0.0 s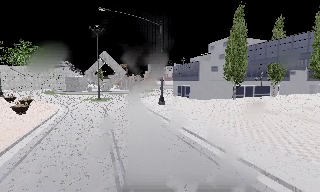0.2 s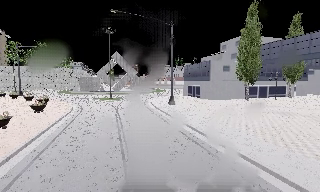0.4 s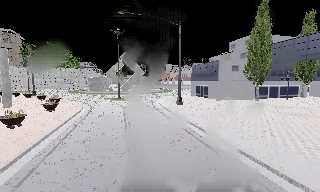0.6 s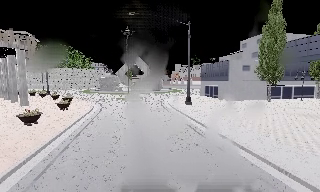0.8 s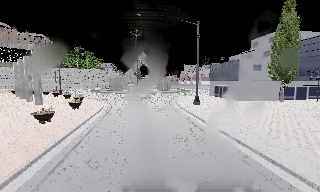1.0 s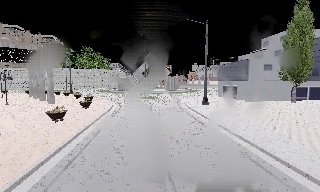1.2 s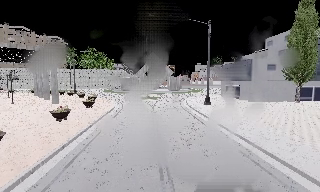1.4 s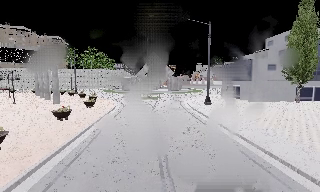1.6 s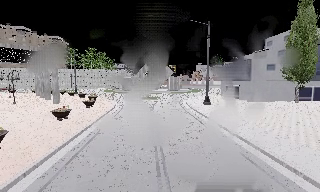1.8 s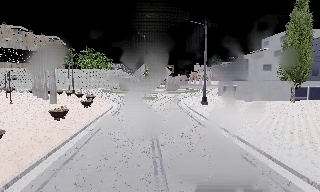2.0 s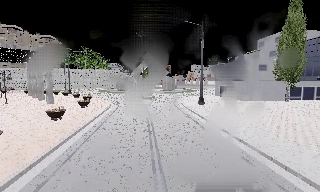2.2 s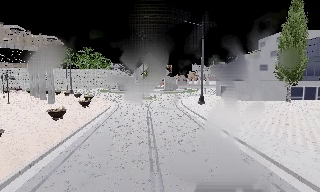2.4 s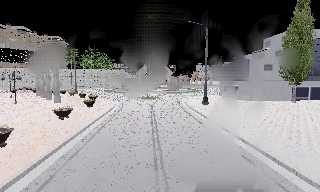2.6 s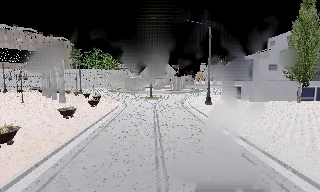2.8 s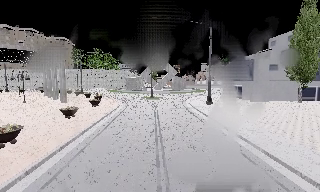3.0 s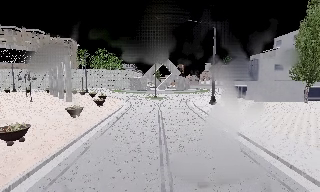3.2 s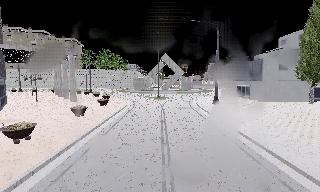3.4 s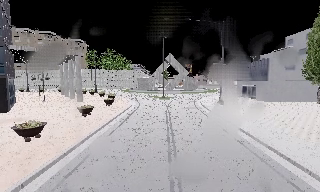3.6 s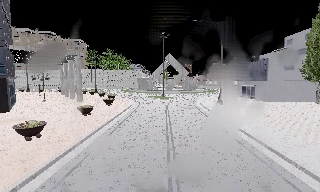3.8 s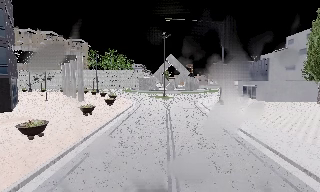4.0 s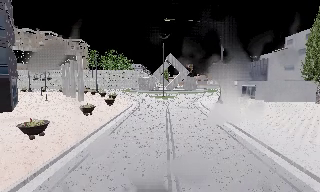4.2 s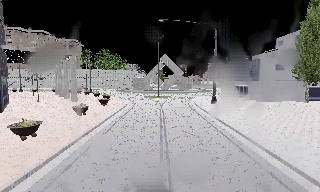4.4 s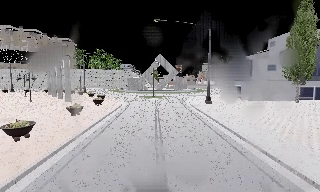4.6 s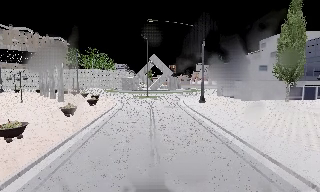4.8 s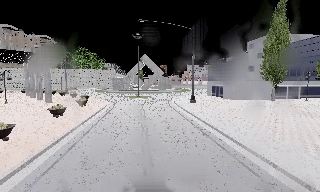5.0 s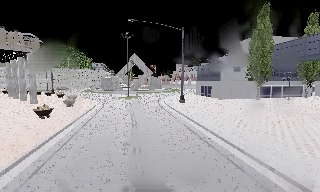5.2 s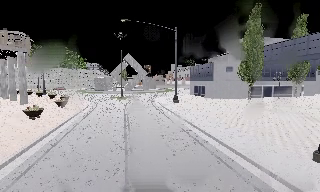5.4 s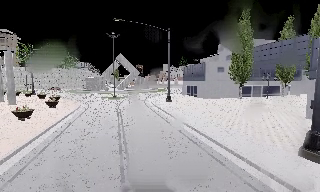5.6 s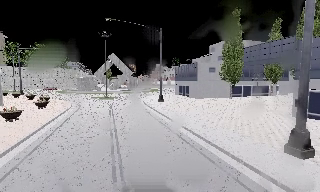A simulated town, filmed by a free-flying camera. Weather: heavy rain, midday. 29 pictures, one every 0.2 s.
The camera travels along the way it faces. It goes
backward.
0.0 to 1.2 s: The camera swings to its left by about 15 degrees, and the scene slides to the right. It travels backward, about 0.5 m, so what stands in front gets smaller.
1.2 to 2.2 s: The camera shifts only a little, or ends up much as it began.
2.2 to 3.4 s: The camera travels backward, about 0.5 m, so what stands in front gets smaller.
3.4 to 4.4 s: The camera shifts only a little, or ends up much as it began.
4.4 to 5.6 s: The scene slides to the left, as the camera pans about 15 degrees to its right. It travels backward, about 0.5 m, so what stands in front gets smaller.
The film runs backward here.
